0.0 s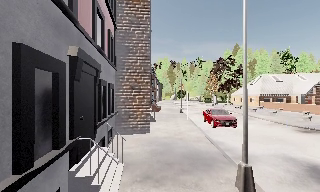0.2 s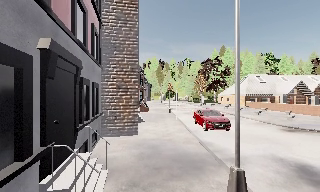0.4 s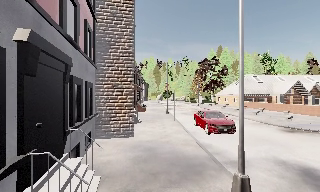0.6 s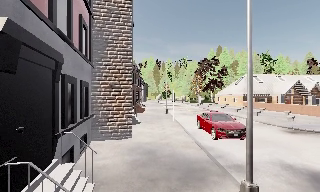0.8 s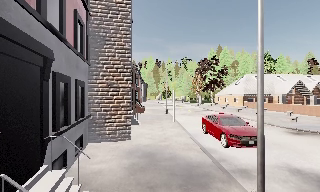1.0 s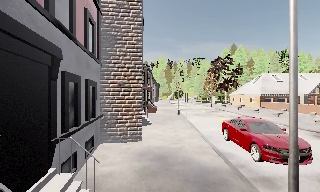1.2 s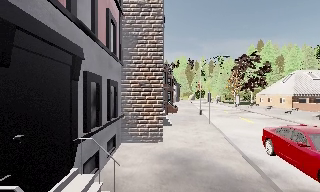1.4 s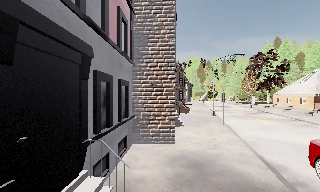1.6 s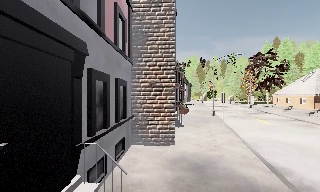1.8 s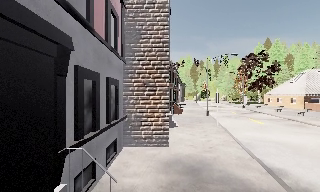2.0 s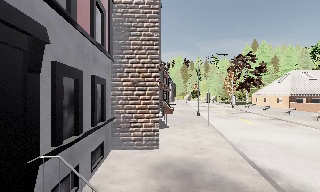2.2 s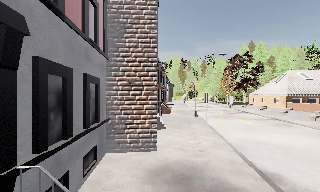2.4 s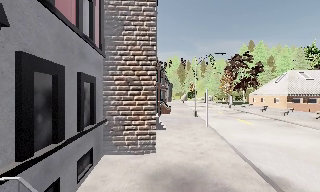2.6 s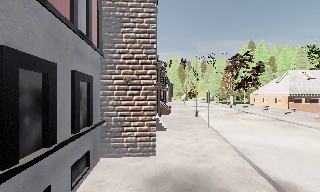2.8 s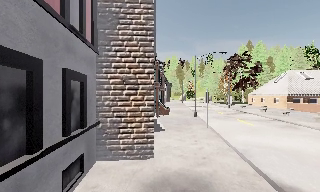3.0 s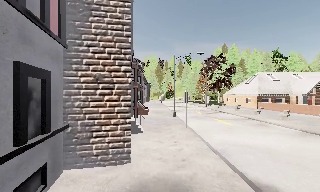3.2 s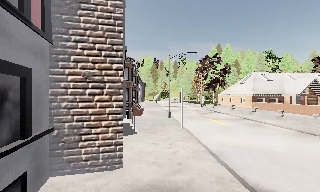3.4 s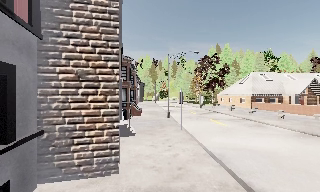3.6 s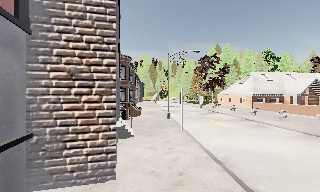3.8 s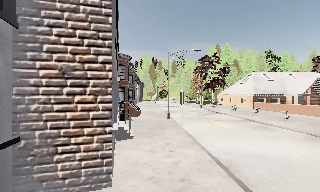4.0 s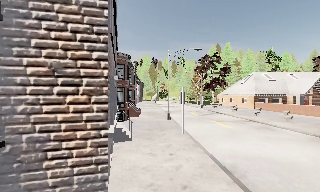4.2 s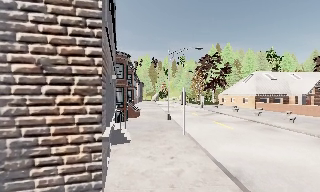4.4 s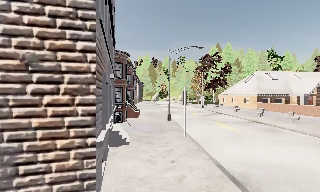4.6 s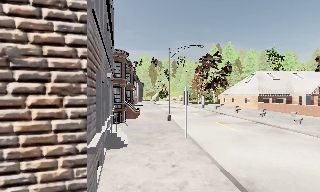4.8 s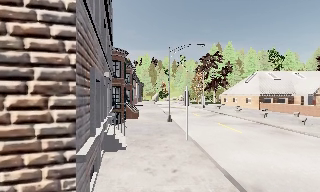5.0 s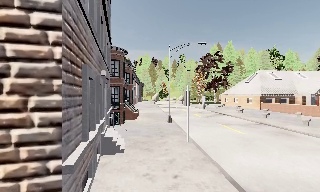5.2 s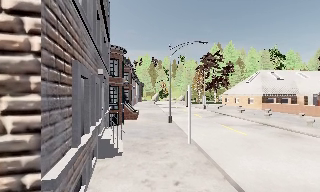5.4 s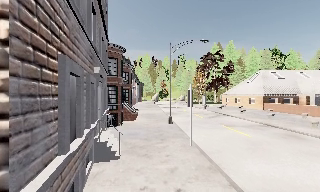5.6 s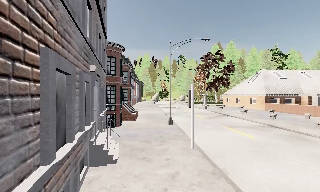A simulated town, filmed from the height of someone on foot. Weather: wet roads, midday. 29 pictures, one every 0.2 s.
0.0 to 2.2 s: The camera travels forward, about 3.5 m, so what stands in front looms larger.
2.2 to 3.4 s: The scene slides to the left, as the camera pans about 10 degrees to its right. It travels forward, about 2 m, so what stands in front looms larger.
3.4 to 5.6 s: The camera travels forward, about 4 m, so what stands in front looms larger.
The film runs forward here.
